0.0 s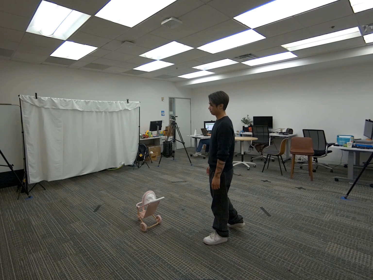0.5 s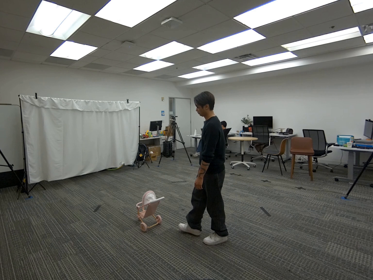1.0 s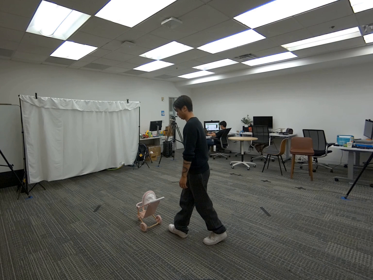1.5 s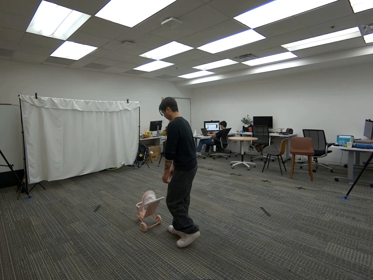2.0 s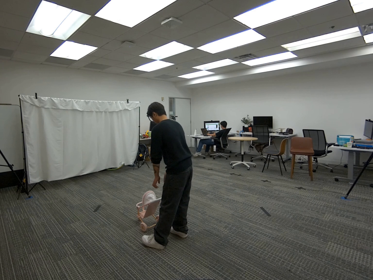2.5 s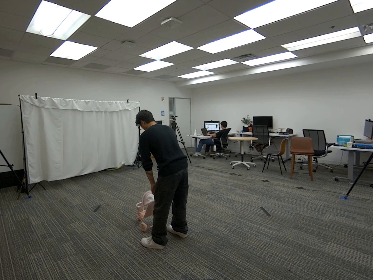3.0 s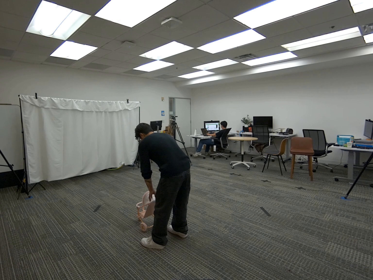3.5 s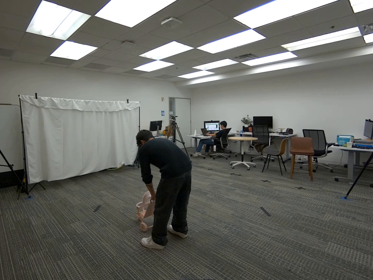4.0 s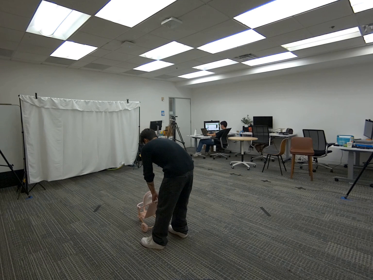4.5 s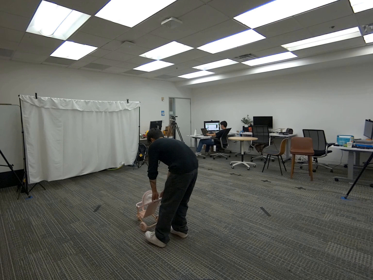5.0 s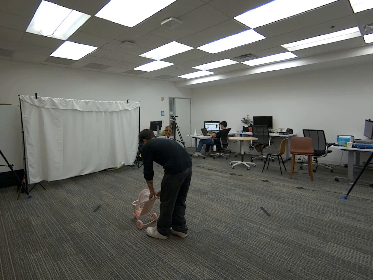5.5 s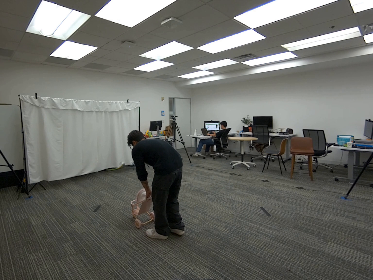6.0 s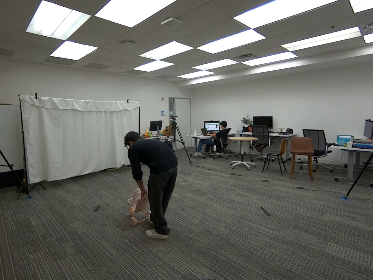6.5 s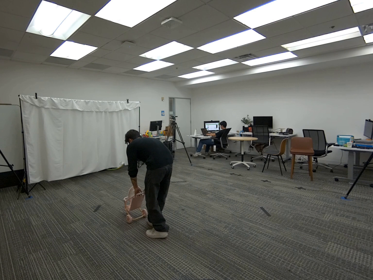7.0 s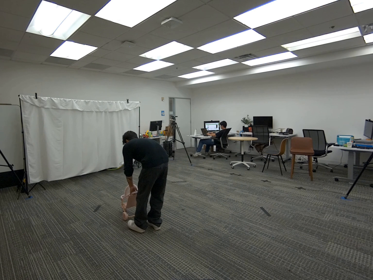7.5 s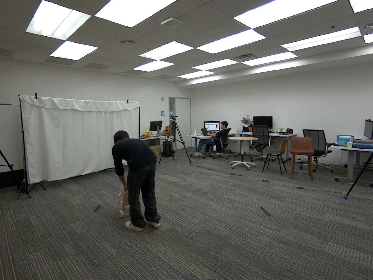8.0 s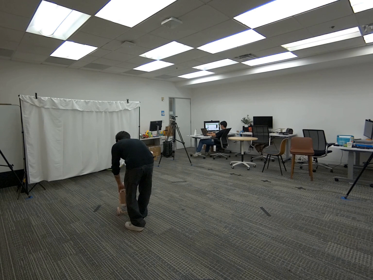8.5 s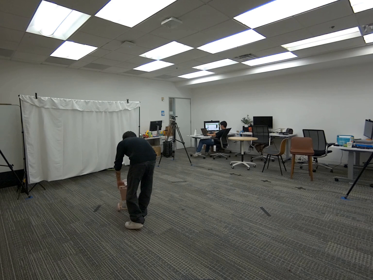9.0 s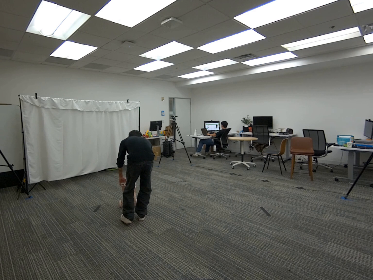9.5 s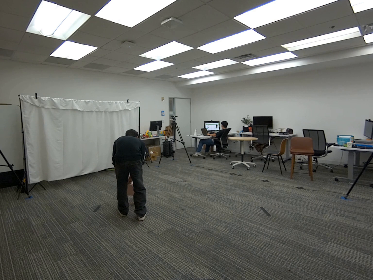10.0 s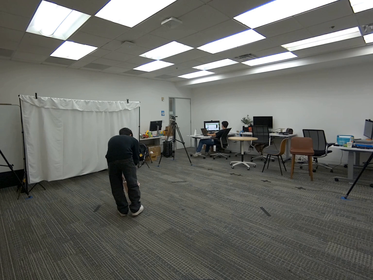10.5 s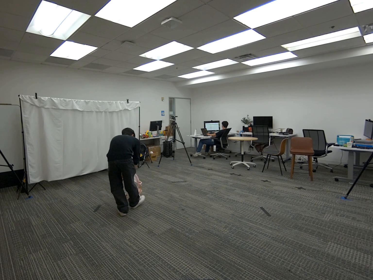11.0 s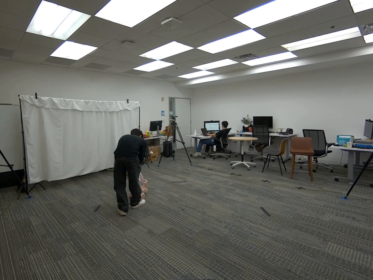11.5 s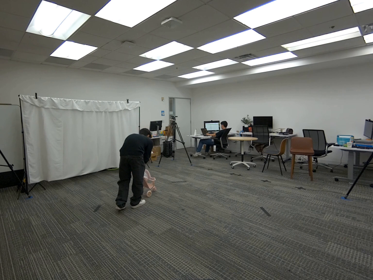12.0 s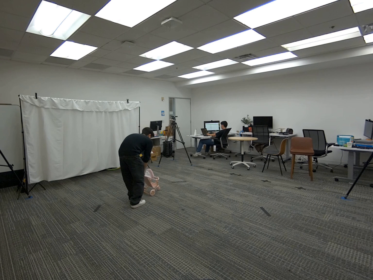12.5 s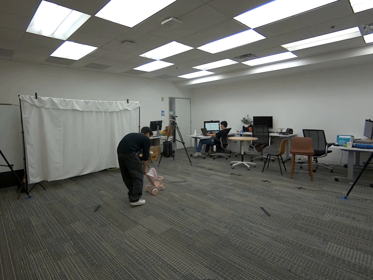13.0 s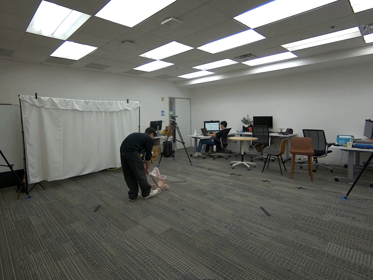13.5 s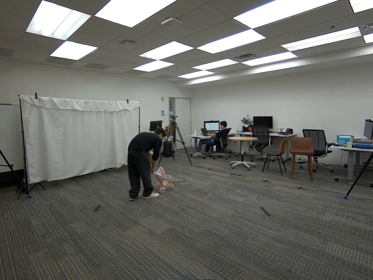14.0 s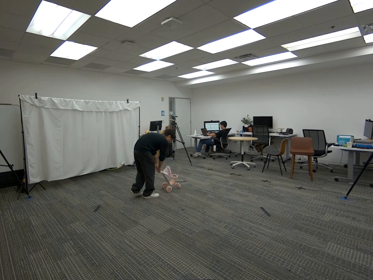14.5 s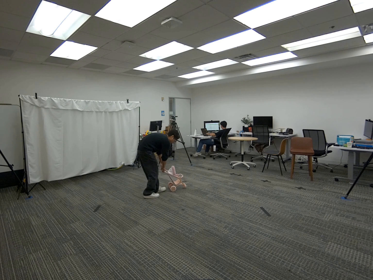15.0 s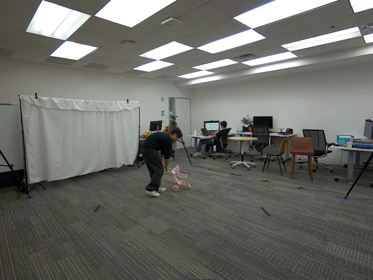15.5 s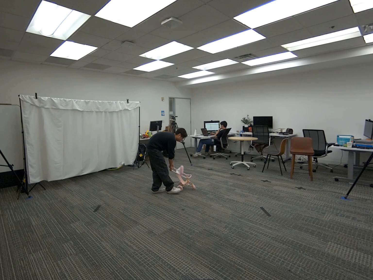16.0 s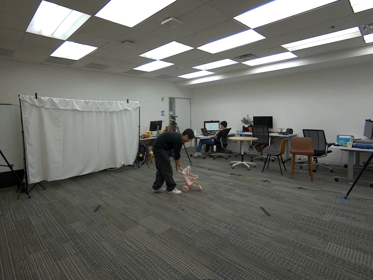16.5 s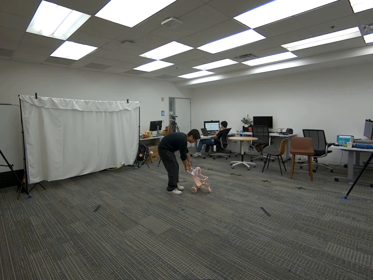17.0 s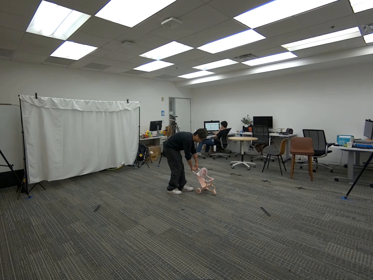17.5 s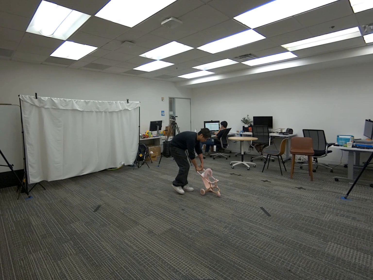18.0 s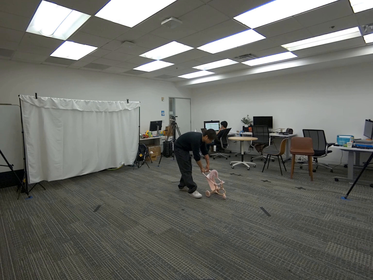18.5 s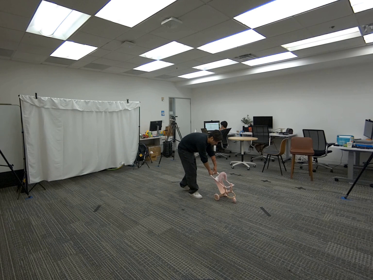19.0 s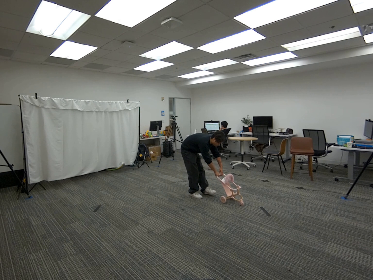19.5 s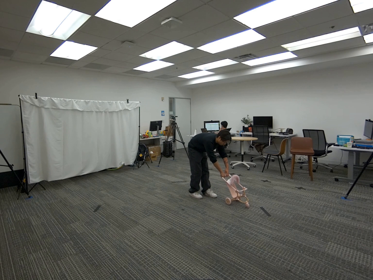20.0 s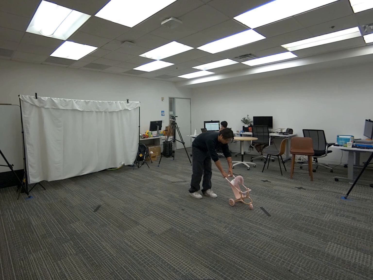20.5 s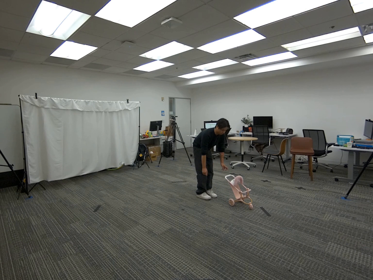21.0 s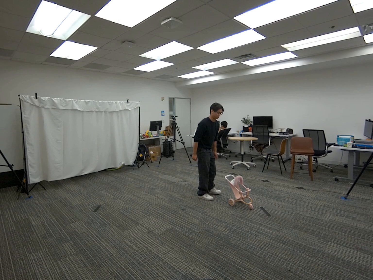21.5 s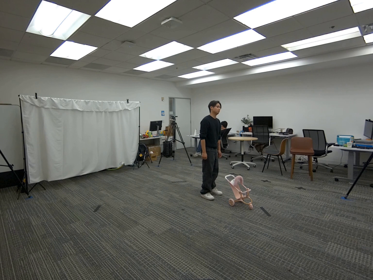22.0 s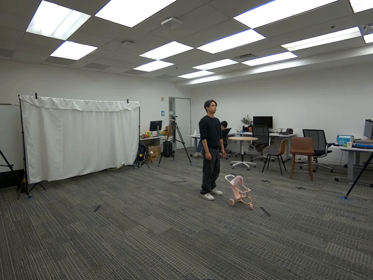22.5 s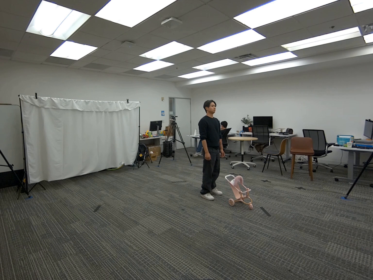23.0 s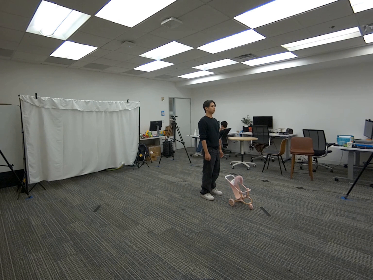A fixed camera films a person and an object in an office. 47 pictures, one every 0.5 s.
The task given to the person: Walk over to the toy stroller and use both hands to push the stroller around the bounding area.
